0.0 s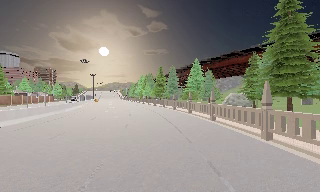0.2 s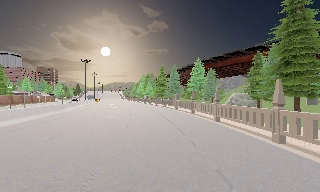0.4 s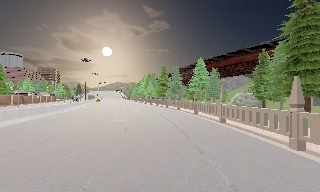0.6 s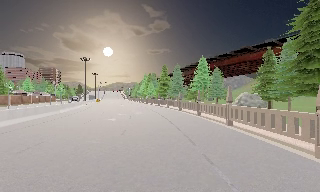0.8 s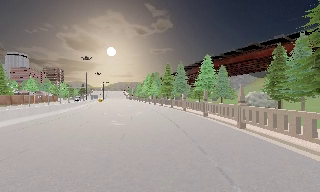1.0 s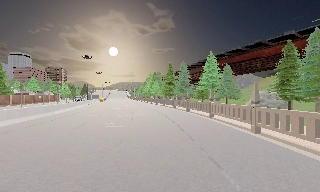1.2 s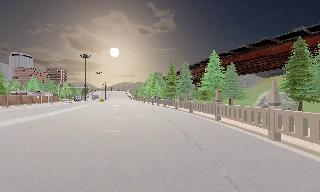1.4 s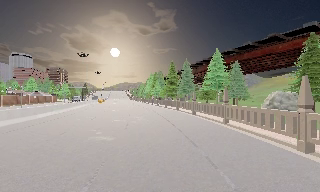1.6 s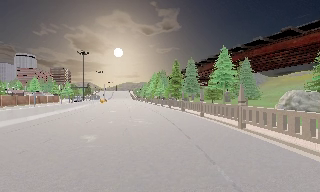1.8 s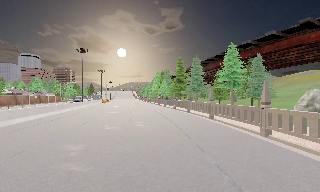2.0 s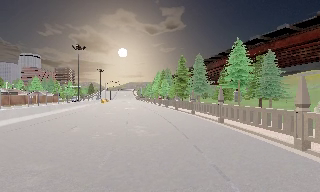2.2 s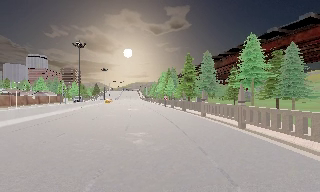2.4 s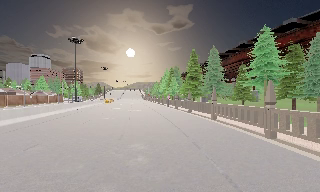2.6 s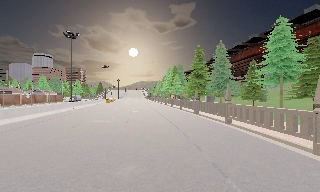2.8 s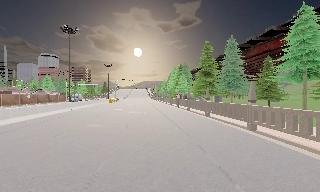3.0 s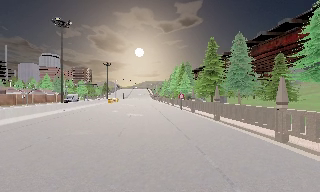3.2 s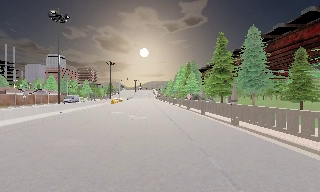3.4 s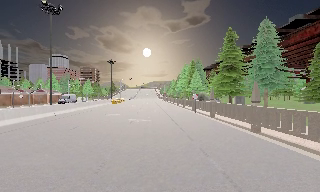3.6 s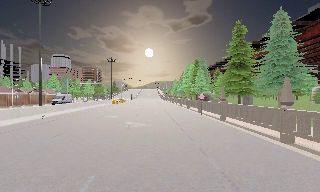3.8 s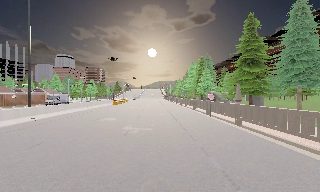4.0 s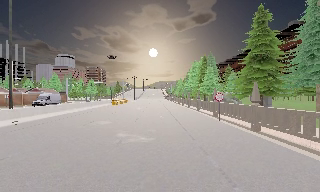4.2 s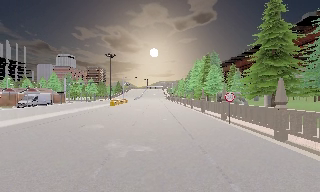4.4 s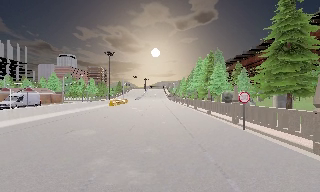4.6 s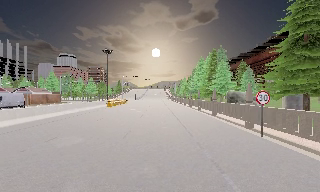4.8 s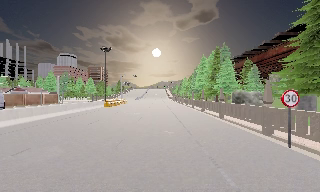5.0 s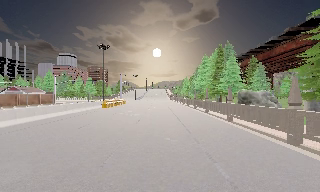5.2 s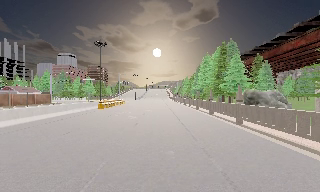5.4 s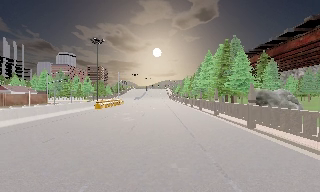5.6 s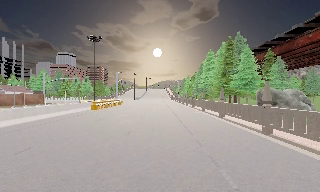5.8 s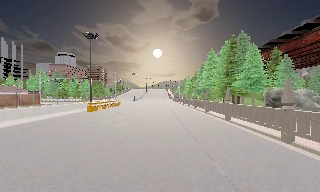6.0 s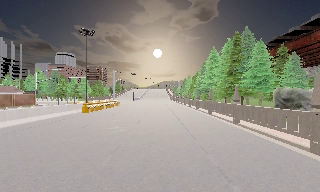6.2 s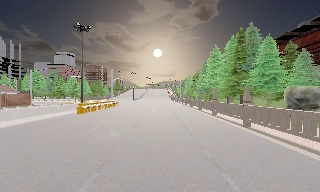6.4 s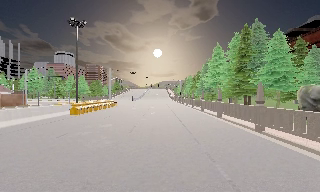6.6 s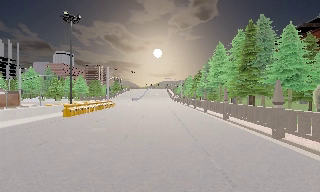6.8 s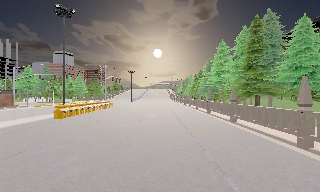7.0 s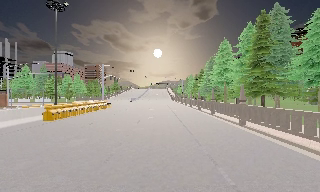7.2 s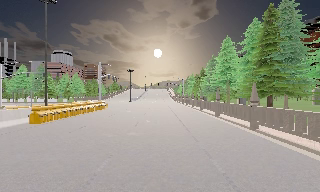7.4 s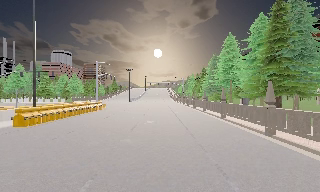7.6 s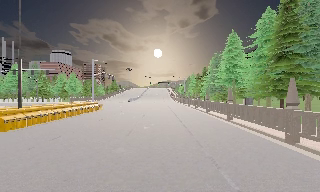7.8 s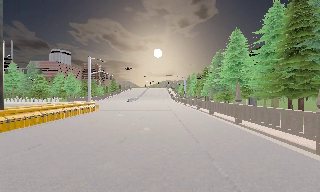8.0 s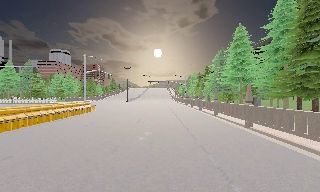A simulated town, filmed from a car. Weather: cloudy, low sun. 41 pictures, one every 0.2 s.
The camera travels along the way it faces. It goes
forward.
0.0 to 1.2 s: The camera travels forward, about 6 m, so what stands in front looms larger. It gains speed.
1.2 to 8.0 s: The scene slides to the right, as the camera pans about 15 degrees to its left. It travels forward, about 60 m, so what stands in front looms larger.
The film runs forward here.
